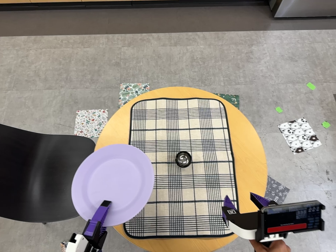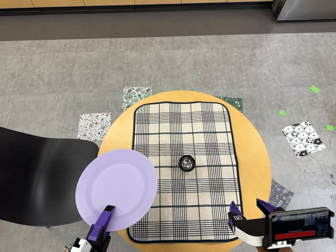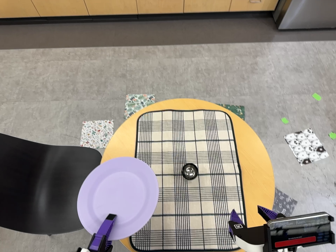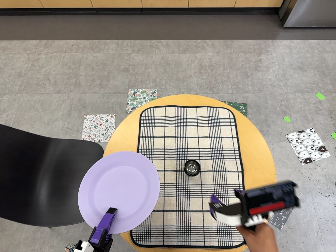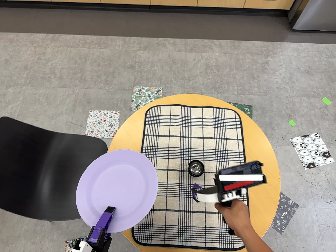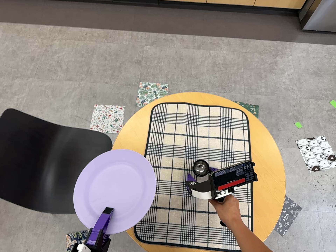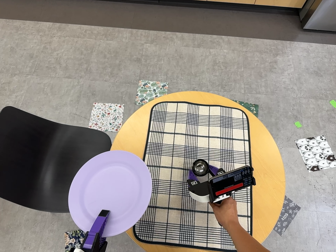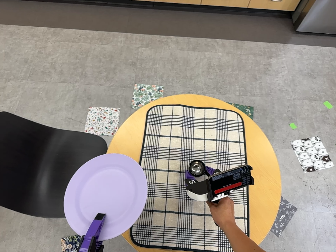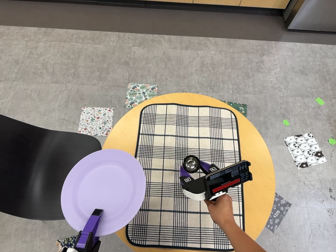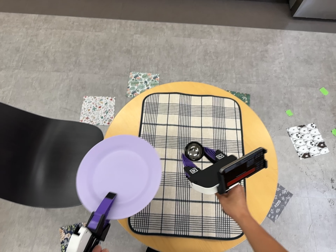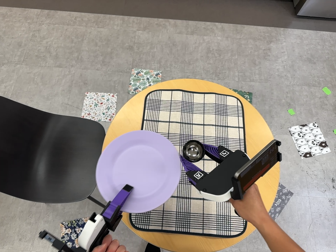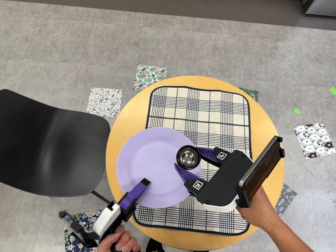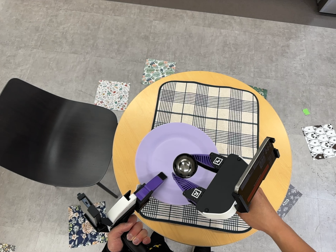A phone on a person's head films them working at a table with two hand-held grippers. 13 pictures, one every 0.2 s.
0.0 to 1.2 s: The camera travels to its left, about 6 cm, so close, fixed things drift to the right.
1.2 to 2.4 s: The camera shifts only a little, or ends up much as it began.
The film runs backward here.
